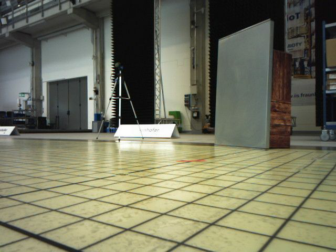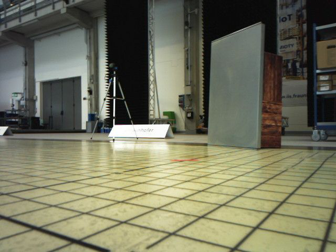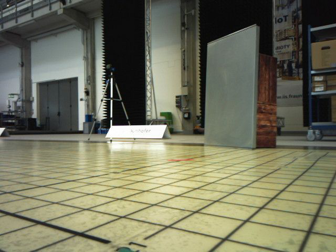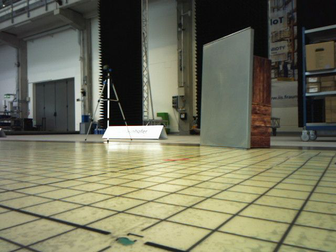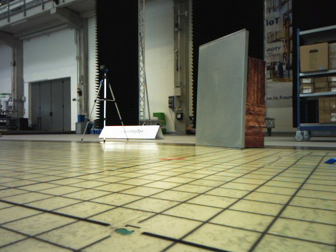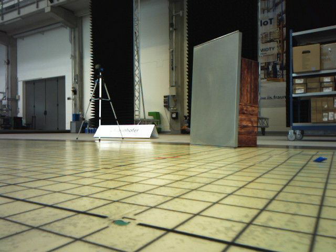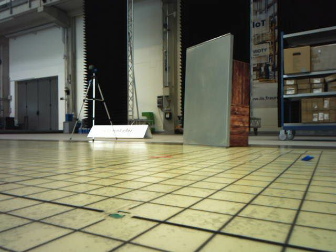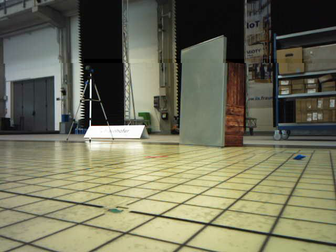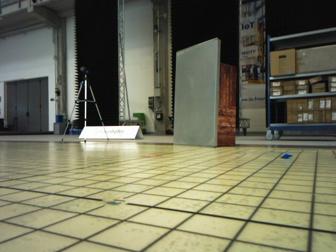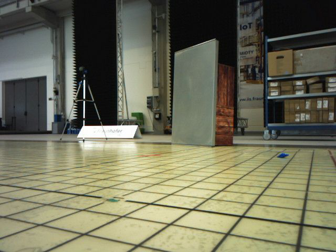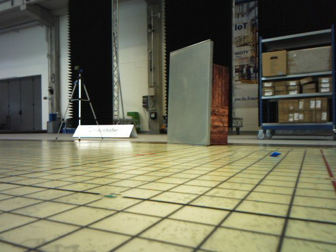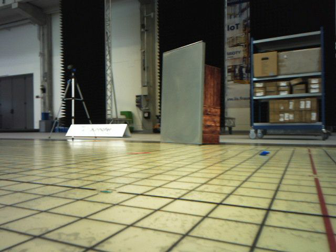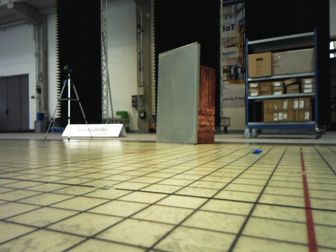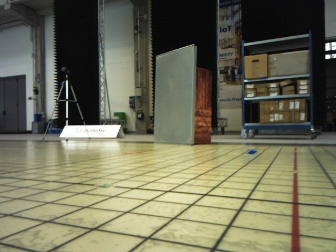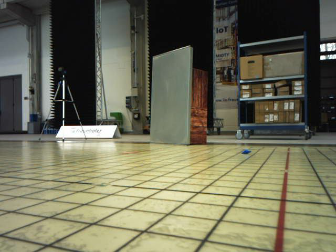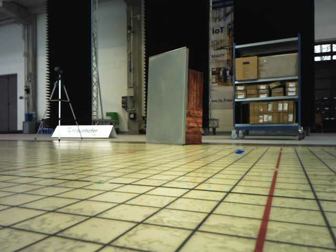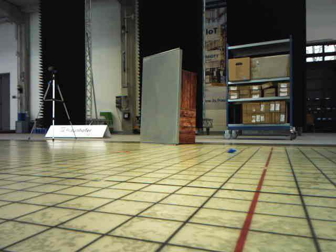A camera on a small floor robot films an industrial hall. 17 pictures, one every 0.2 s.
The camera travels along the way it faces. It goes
backward.
0.0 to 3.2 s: The camera swings to its right by about 15 degrees, and the scene slides to the left. It travels backward, about 0.6 m, so what stands in front gets smaller.
The film runs backward here.
